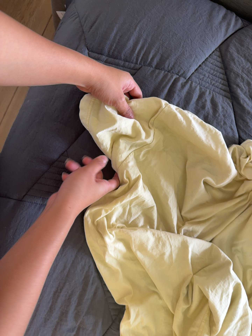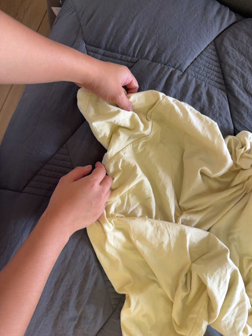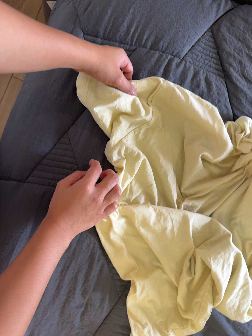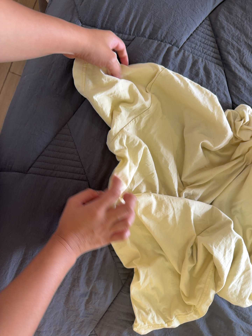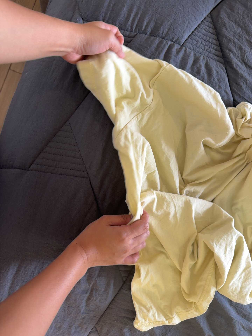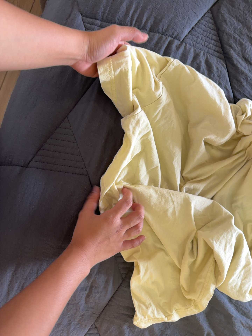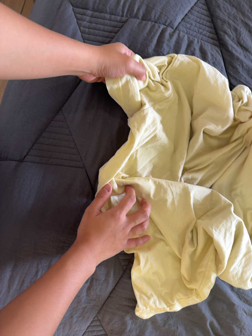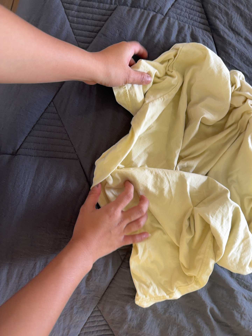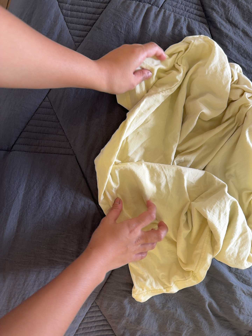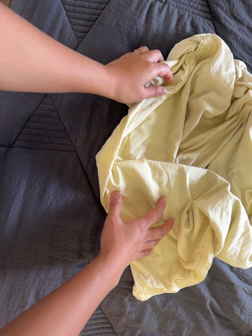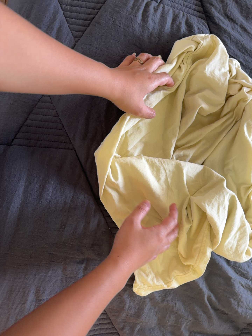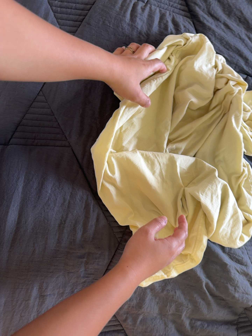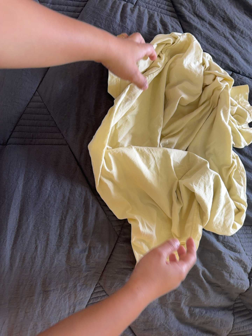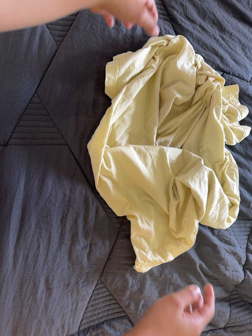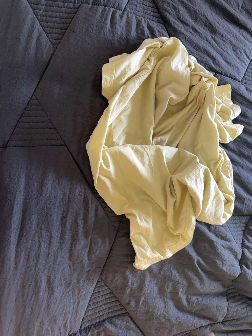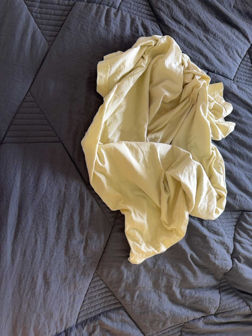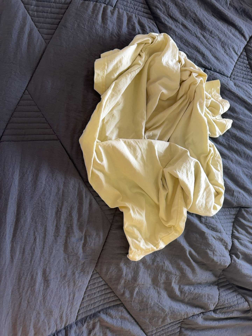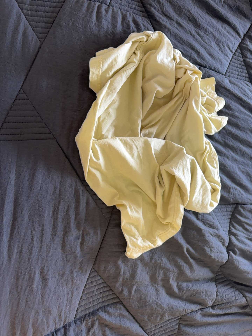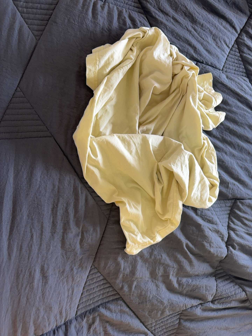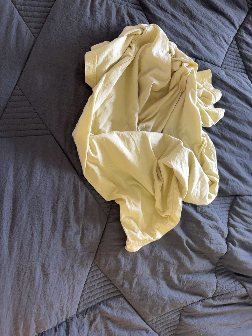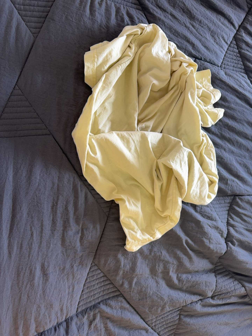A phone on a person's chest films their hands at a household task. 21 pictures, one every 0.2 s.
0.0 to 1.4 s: The camera travels toward the bottom of its view, about 6 cm, so close, fixed things drift upward.
1.4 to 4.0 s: The camera swings to its right by about 10 degrees, and the scene slides to the left. It travels backward and toward the bottom of its view, about 9 cm, so what stands in front gets smaller. It rolls about its line of sight by about 10 degrees, and the scene rotates counterclockwise.
The film runs backward here.
